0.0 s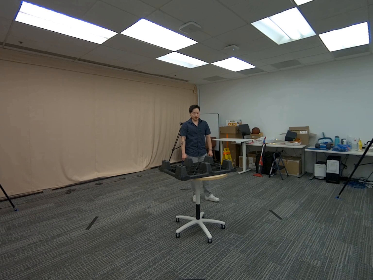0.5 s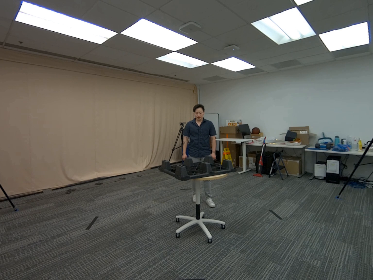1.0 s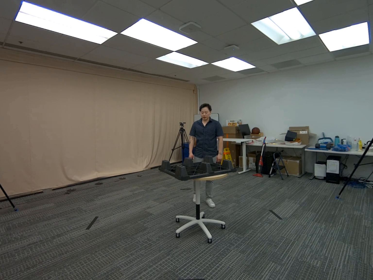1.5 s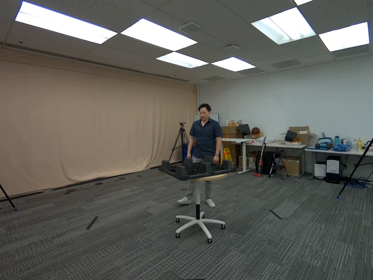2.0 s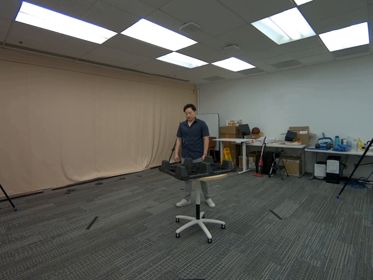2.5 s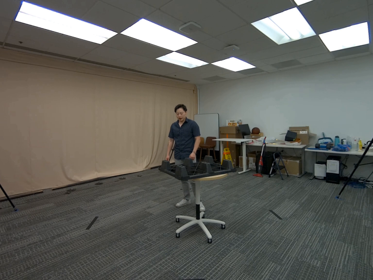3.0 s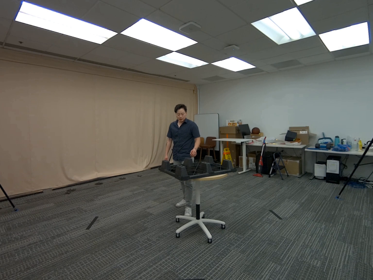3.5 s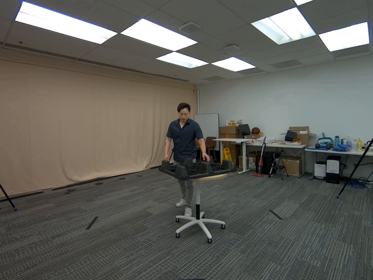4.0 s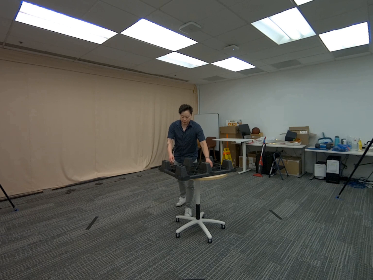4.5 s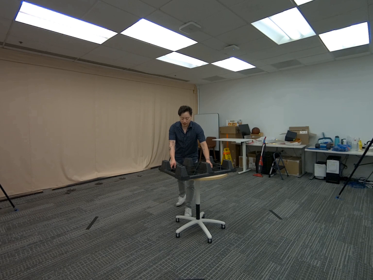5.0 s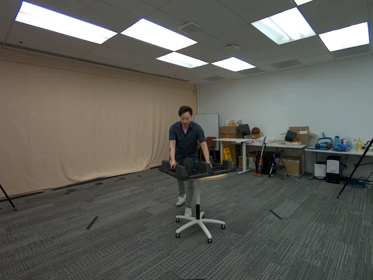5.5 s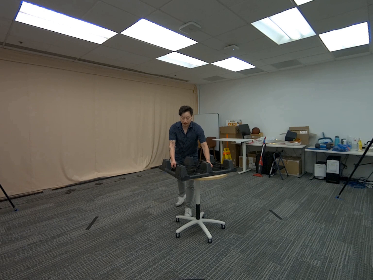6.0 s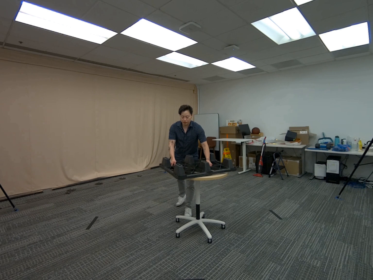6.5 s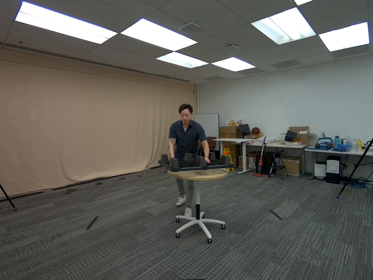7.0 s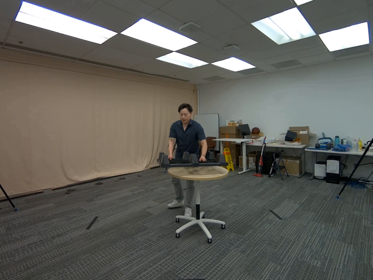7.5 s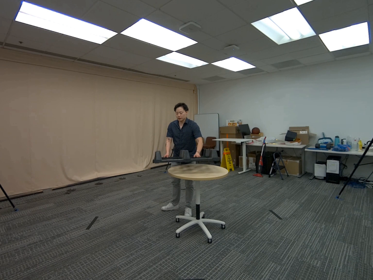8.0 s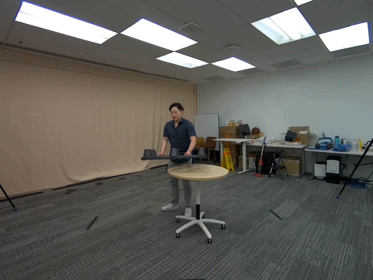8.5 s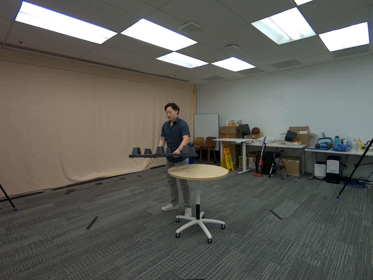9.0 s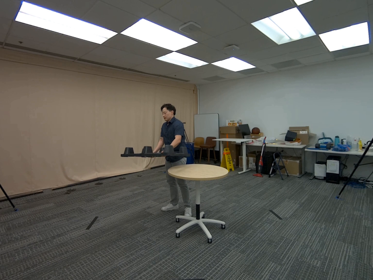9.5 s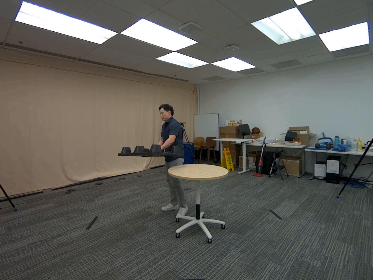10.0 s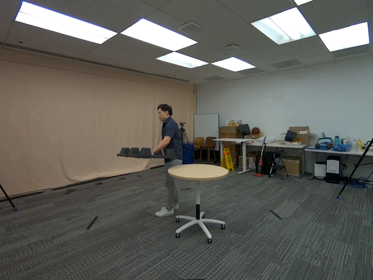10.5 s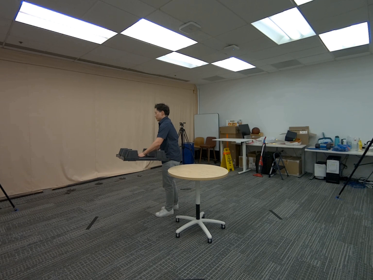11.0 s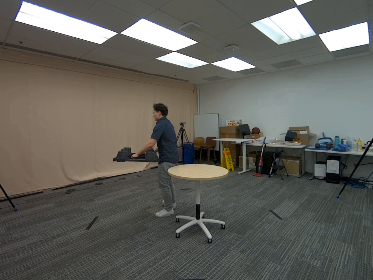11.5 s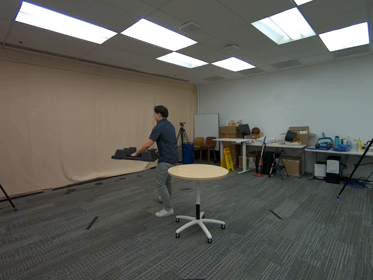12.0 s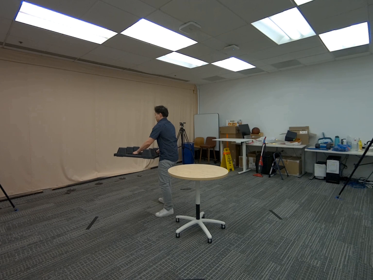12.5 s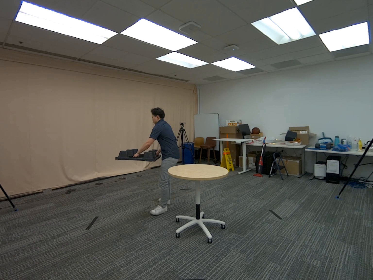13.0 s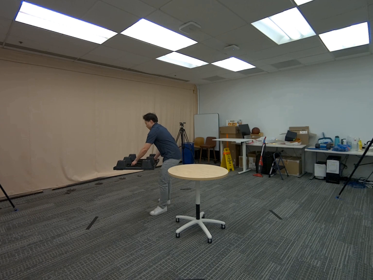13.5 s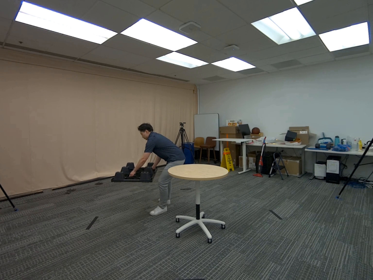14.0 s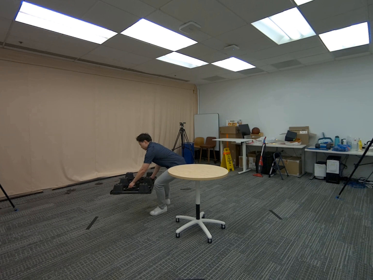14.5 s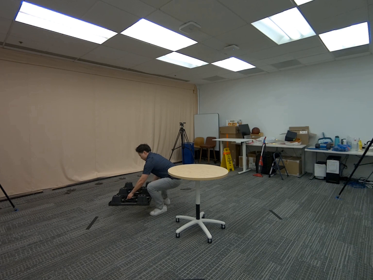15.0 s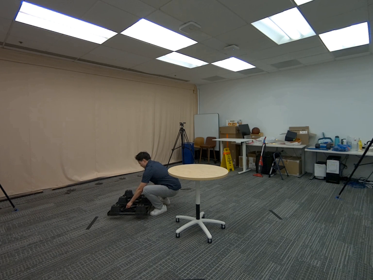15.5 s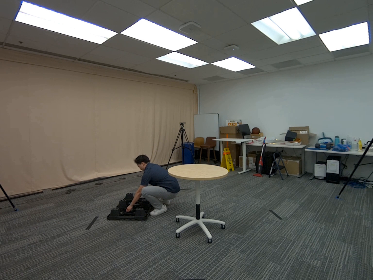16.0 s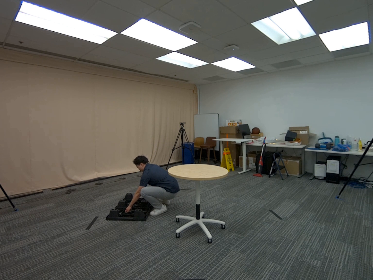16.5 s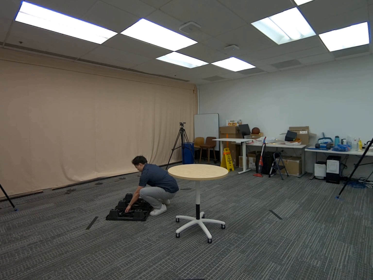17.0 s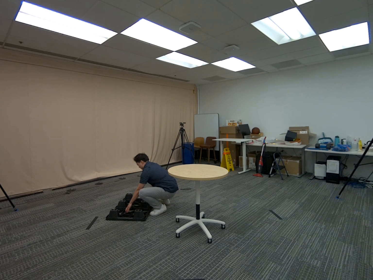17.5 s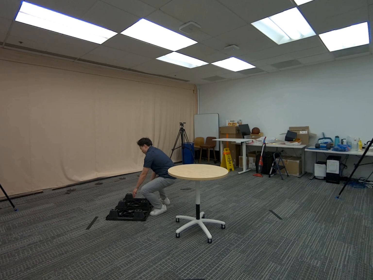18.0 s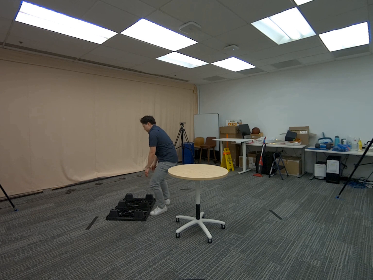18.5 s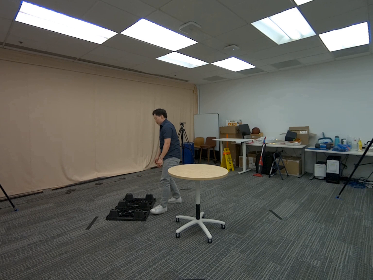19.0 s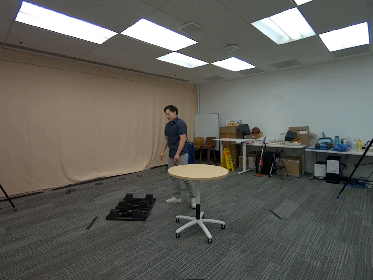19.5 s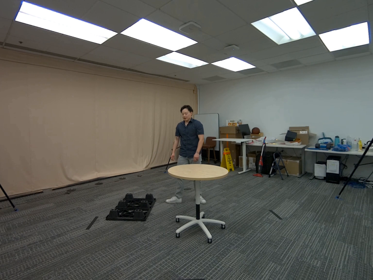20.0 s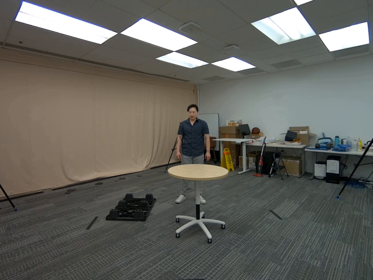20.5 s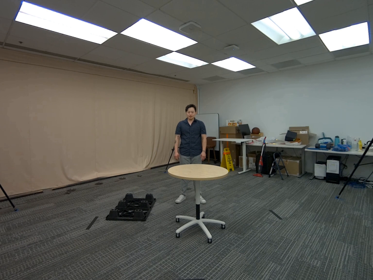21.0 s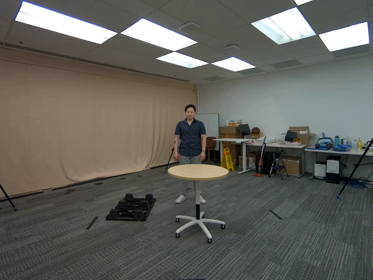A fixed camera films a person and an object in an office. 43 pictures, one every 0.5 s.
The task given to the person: Walk over to the platform on the ground and pick up the platform on the round table and place on the ground.
